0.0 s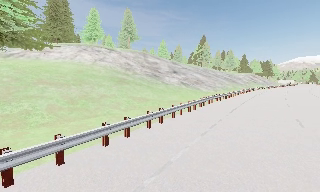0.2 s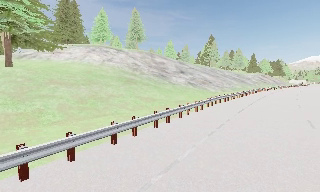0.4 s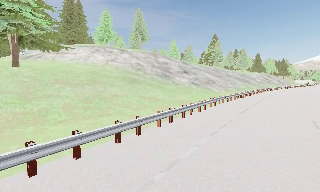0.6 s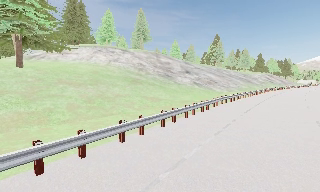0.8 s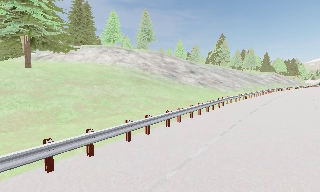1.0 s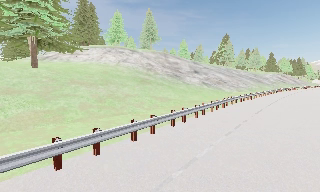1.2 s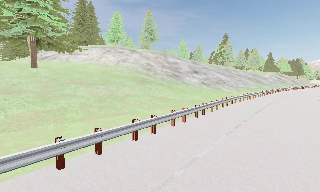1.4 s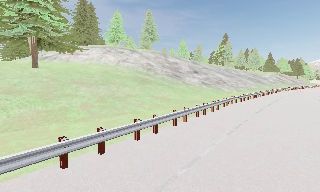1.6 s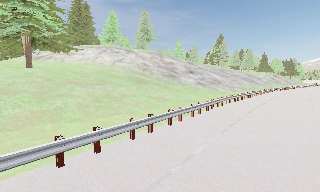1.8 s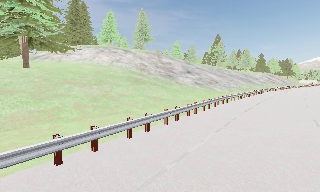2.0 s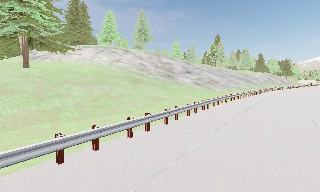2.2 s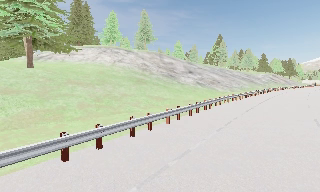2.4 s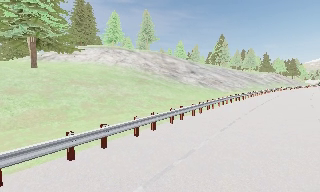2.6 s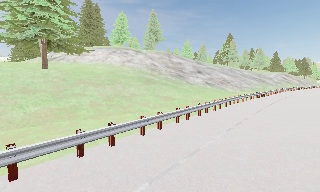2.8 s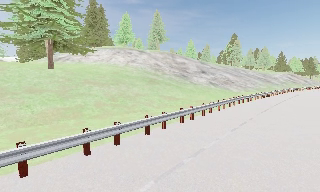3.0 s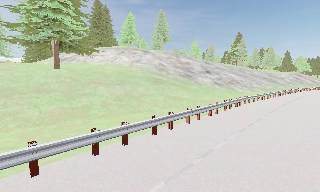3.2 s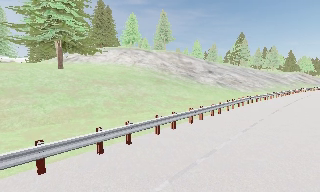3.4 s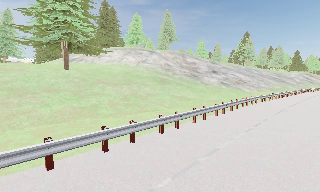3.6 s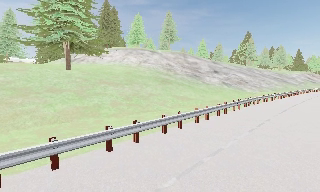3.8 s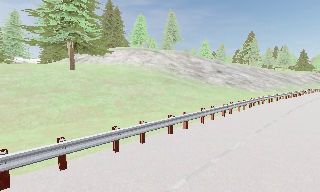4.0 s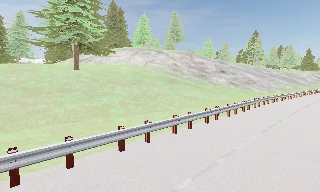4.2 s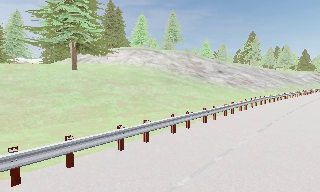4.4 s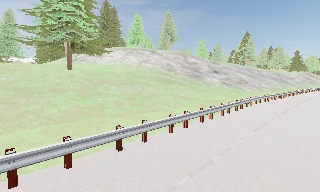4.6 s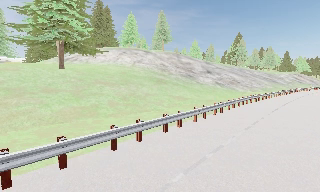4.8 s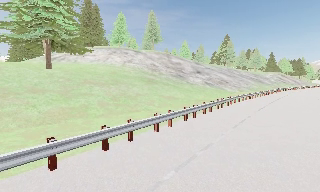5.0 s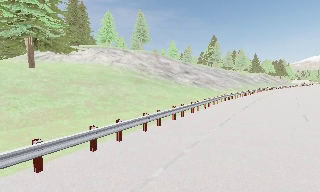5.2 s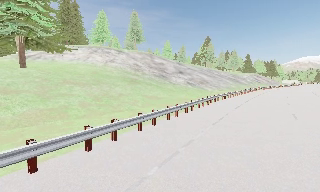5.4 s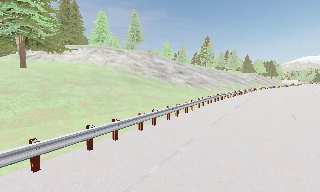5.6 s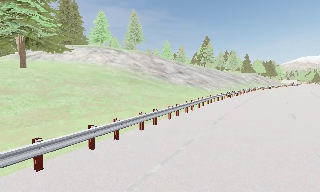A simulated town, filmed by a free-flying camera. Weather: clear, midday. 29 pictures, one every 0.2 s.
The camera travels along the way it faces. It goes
backward.
0.0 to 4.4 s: The camera swings to its left by about 15 degrees, and the scene slides to the right. It travels backward and to its left, about 1.5 m, so what stands in front gets smaller.
4.4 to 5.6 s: The camera swings to its right by about 10 degrees, and the scene slides to the left.
The film runs backward here.
